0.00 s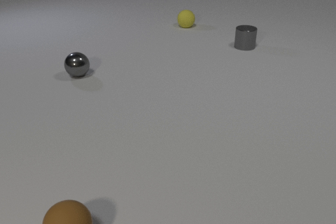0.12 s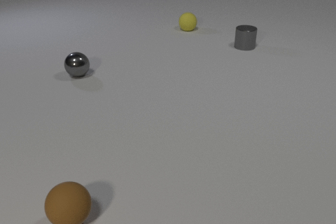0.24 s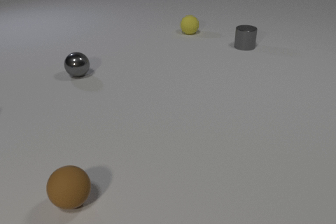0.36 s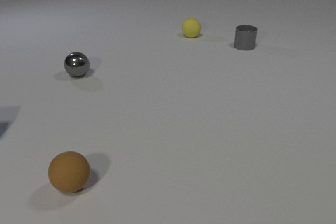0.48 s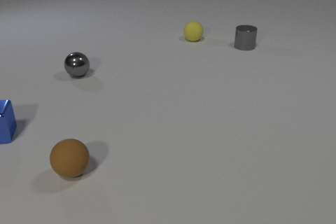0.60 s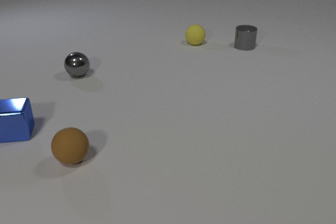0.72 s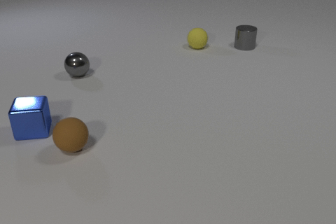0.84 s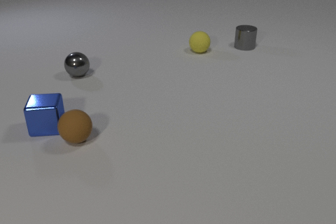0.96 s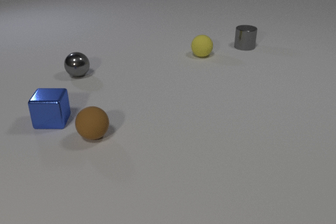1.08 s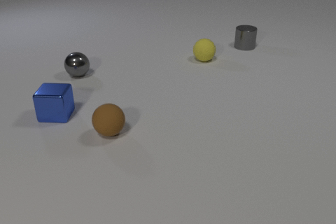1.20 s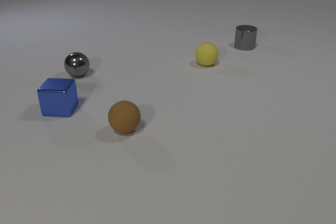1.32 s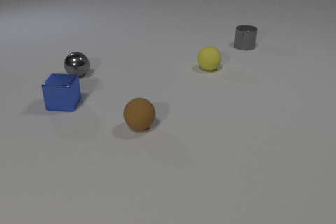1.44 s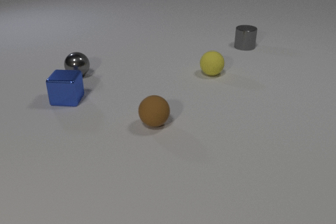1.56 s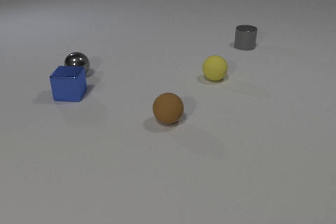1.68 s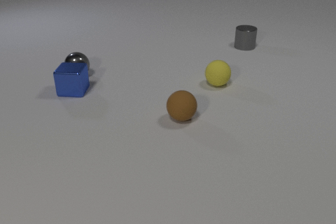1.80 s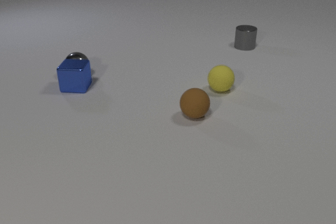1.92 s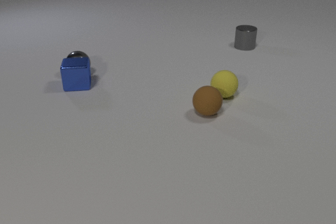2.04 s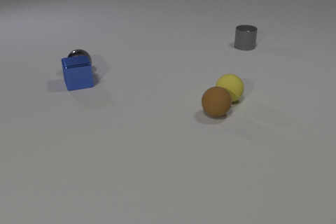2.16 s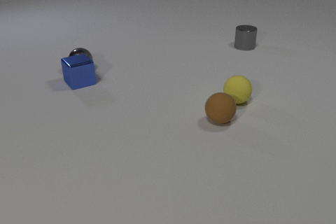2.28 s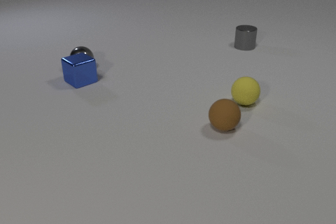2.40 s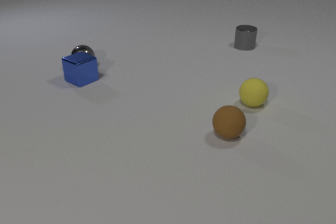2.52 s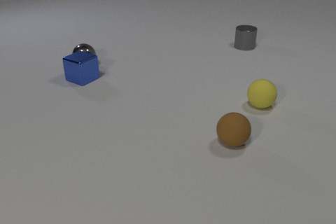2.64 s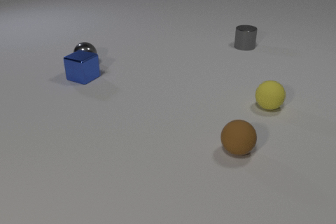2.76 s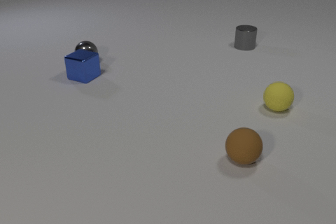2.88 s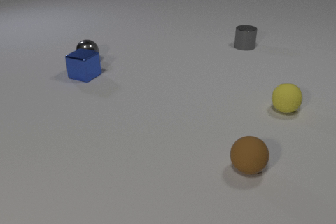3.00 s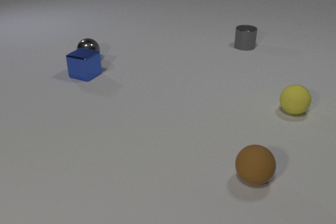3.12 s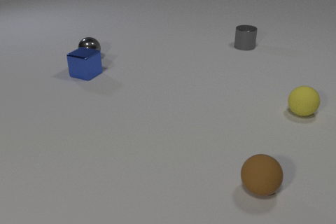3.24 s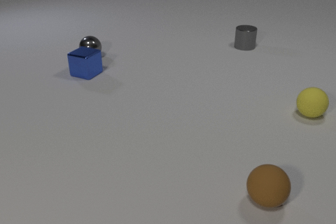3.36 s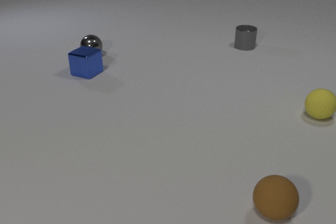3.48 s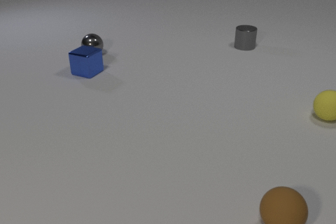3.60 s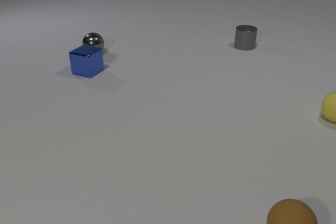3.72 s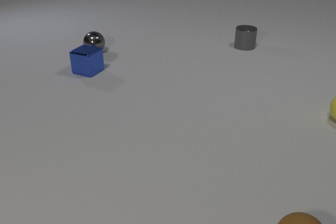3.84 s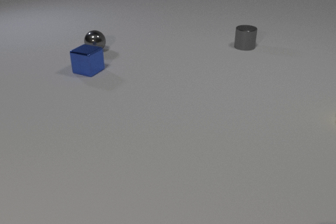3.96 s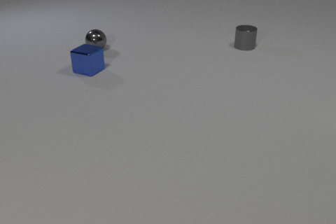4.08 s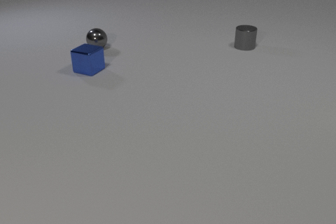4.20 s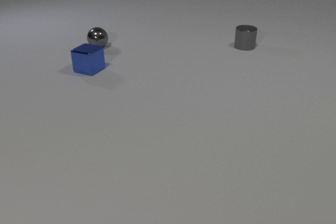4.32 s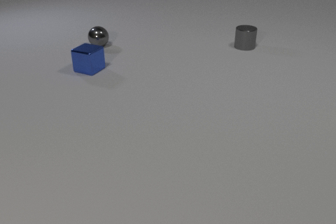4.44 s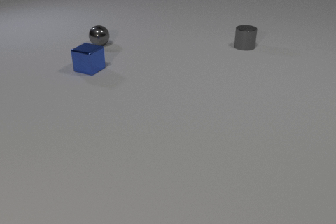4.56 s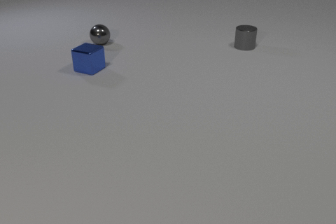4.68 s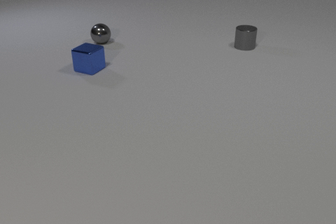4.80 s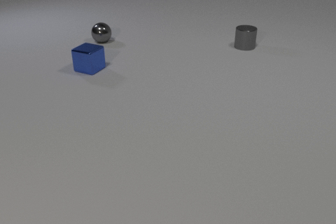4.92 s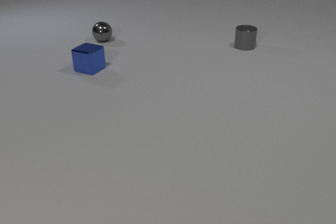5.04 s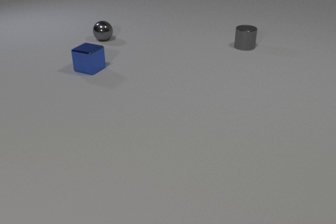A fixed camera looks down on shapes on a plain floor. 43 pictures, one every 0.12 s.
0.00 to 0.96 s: The blue metal cube comes in at the left edge, slides to the right. The brown rubber sphere rolls away from the camera. The yellow rubber sphere rolls toward the camera. The blue metal cube and the brown rubber sphere collide.
0.96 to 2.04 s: The blue metal cube slides away from the camera, spins so that its near face slides to the right, counterclockwise seen from above. The brown rubber sphere rolls to the right. The gray metal sphere rolls away from the camera. The yellow rubber sphere rolls toward the camera. The blue metal cube and the gray metal sphere collide. The brown rubber sphere and the yellow rubber sphere collide.
2.04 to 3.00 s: The blue metal cube slides away from the camera, spins counterclockwise seen from above by about 45 degrees, its near face sliding to the right. The brown rubber sphere rolls toward the camera. The gray metal sphere rolls away from the camera. The yellow rubber sphere rolls to the right.
3.00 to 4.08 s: The blue metal cube slides away from the camera. The brown rubber sphere rolls toward the camera and to the right, leaves at the bottom edge. The gray metal sphere rolls away from the camera. The yellow rubber sphere rolls to the right, leaves at the right edge.
4.08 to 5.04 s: The gray metal sphere rolls away from the camera.
What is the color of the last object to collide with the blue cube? gray.
What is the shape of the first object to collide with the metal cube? sphere.
What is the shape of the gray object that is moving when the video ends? sphere.
